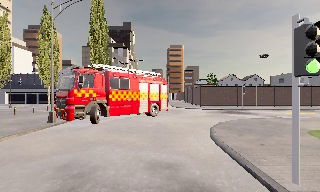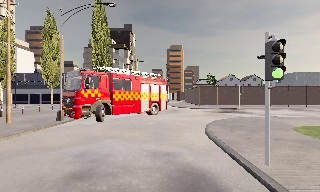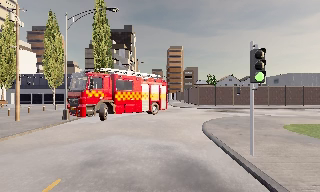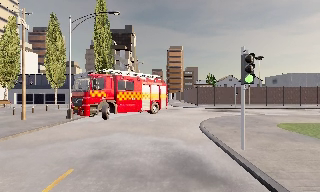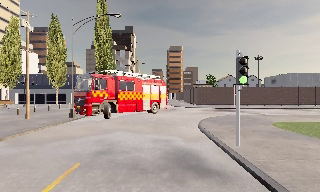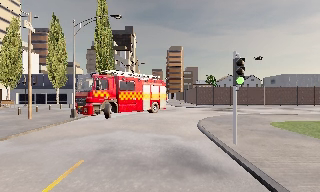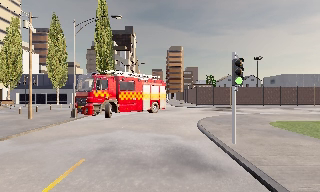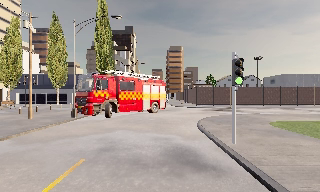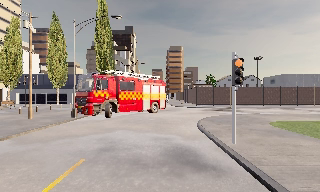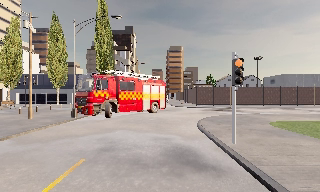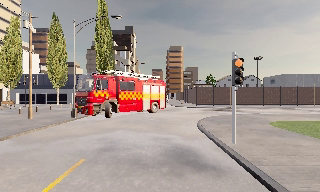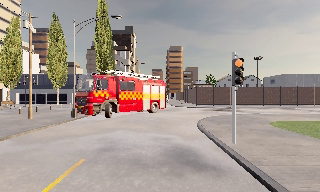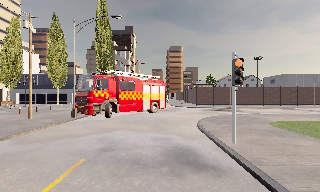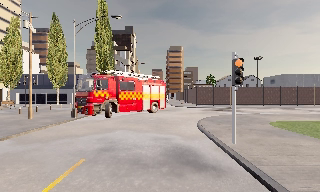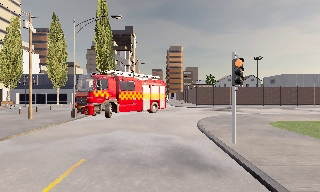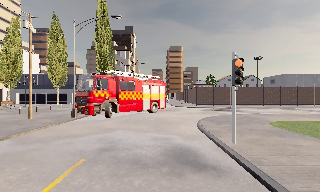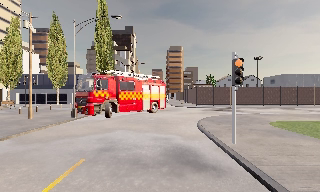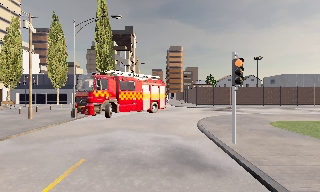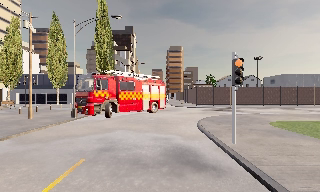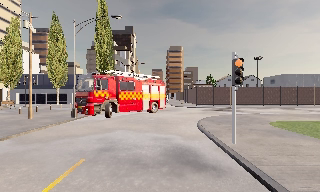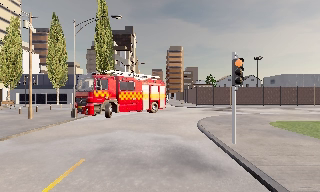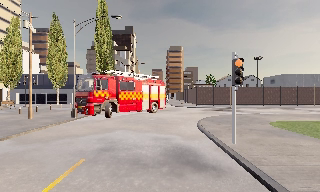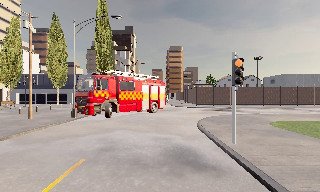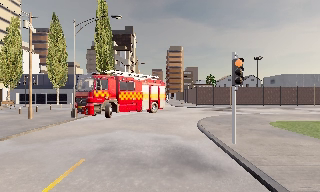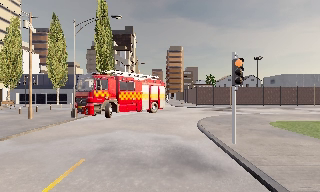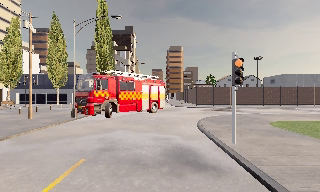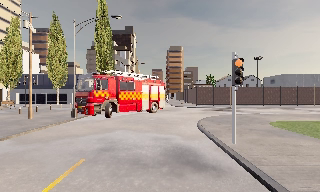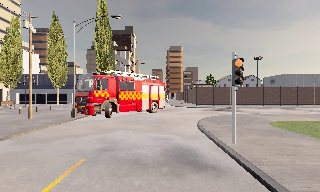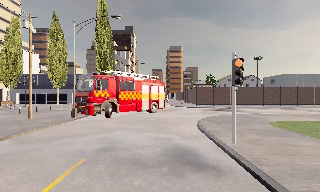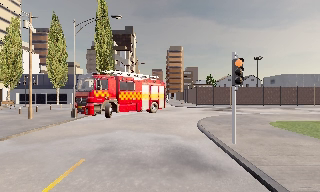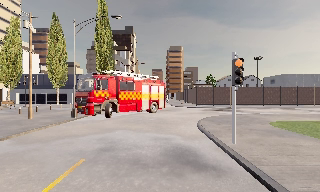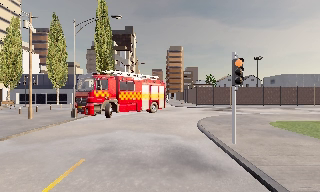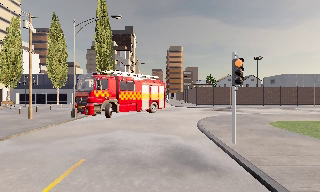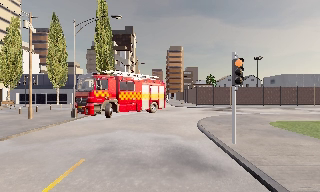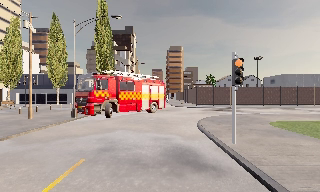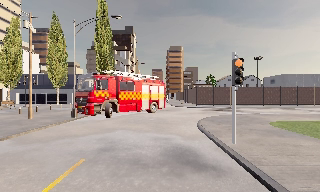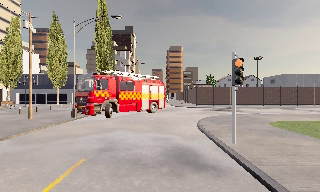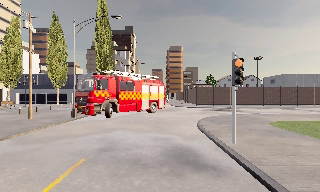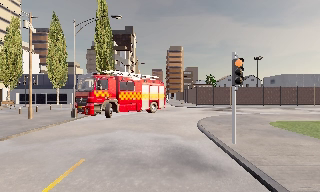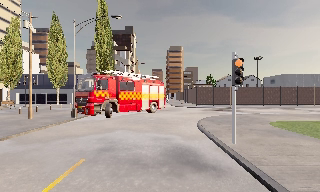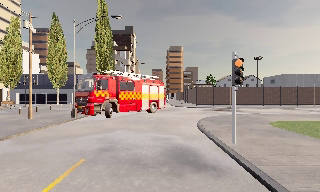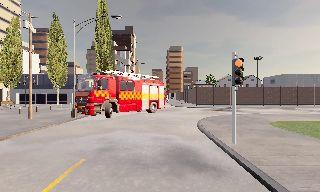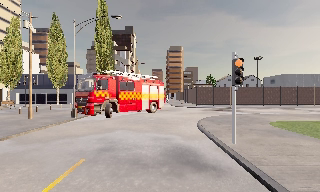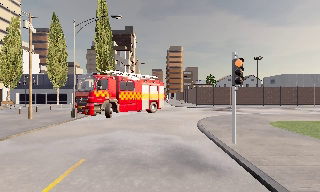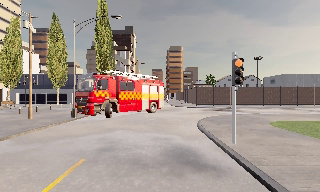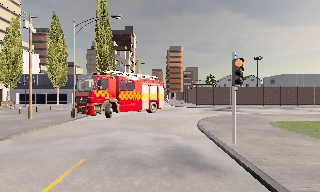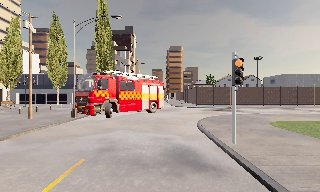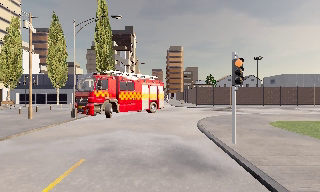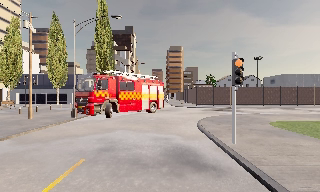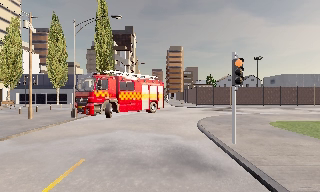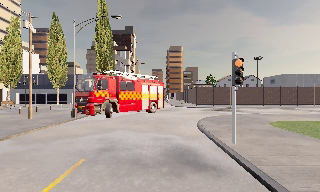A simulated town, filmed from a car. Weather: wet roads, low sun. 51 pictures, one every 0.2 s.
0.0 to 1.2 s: The camera travels backward, about 2.5 m, so what stands in front gets smaller. It loses speed.
1.2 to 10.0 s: The camera keeps its place and its aim.
The film runs backward here.
